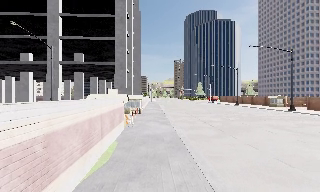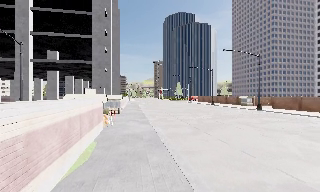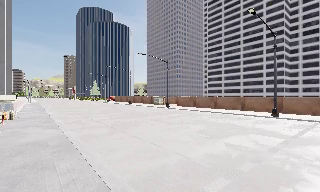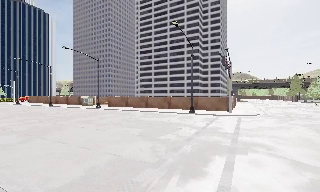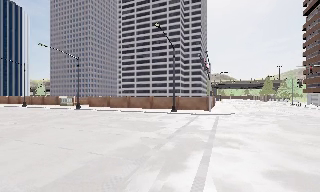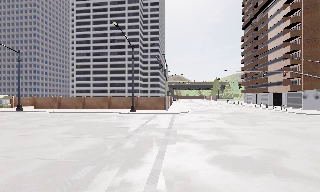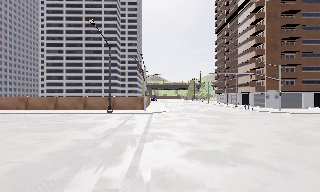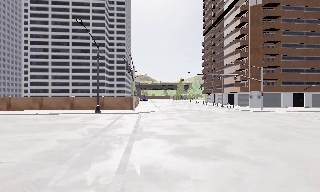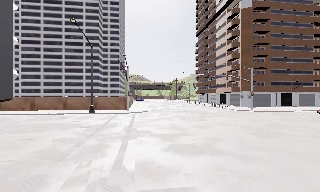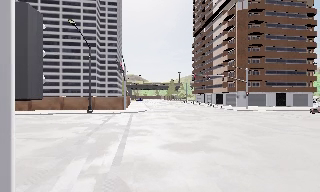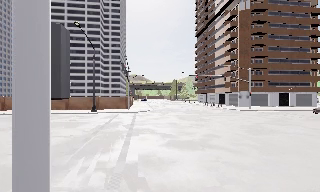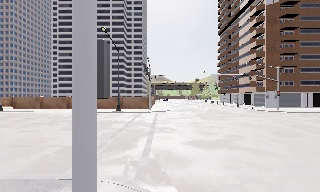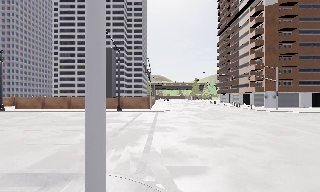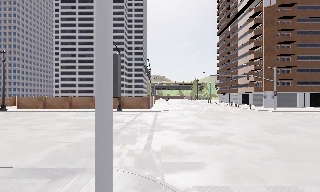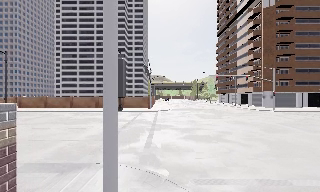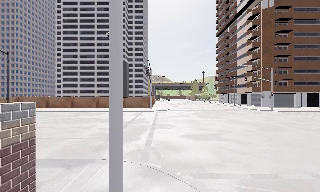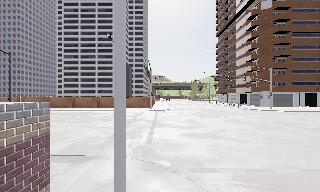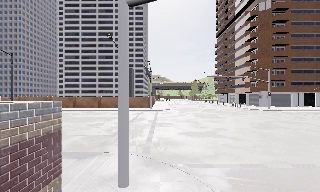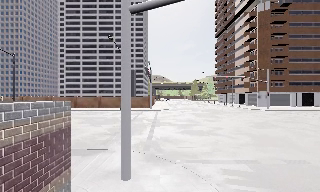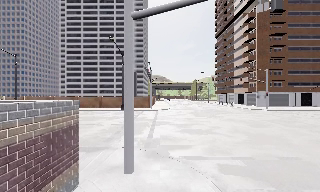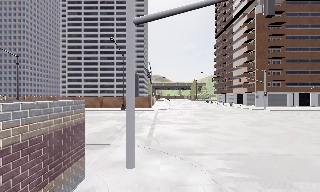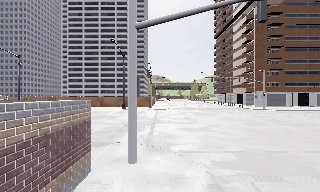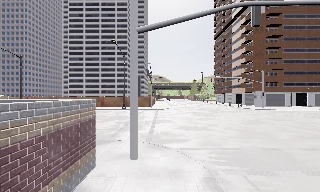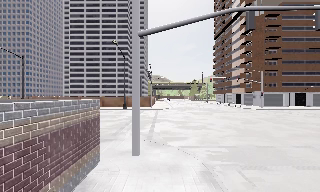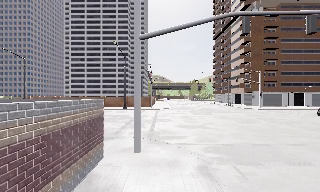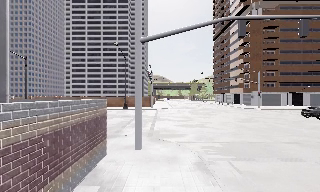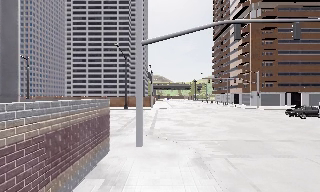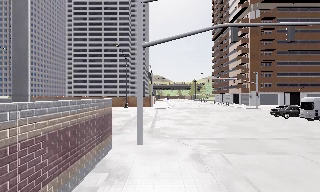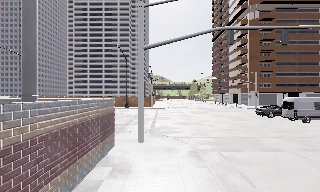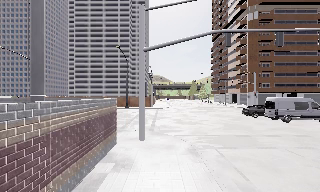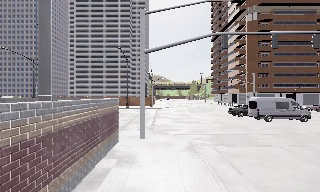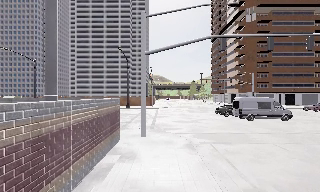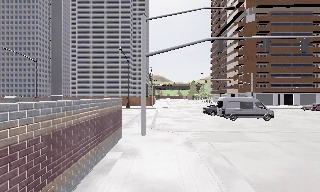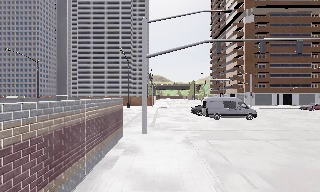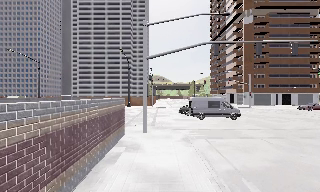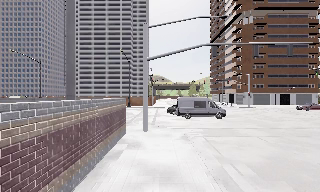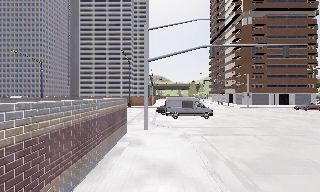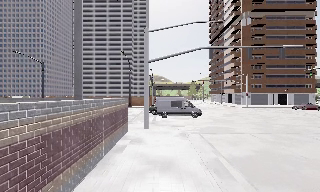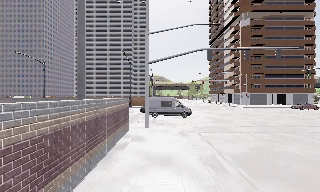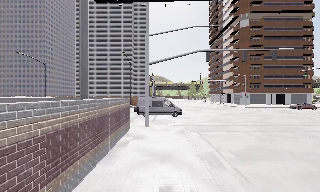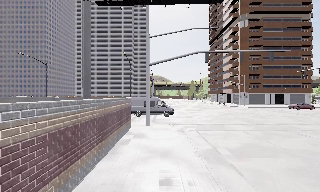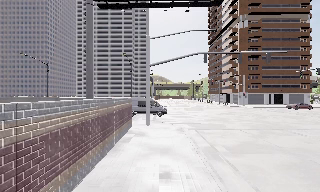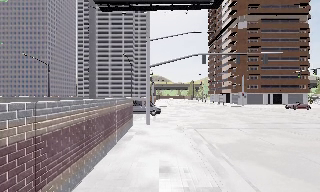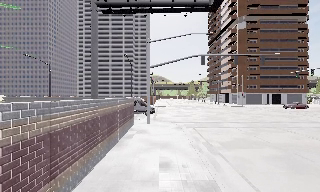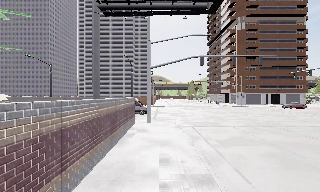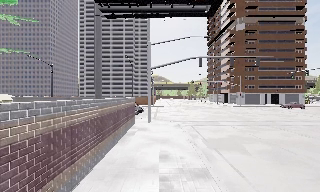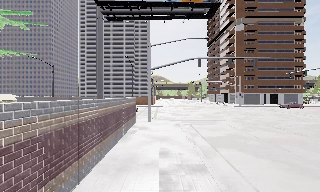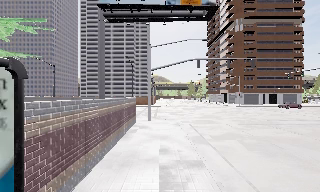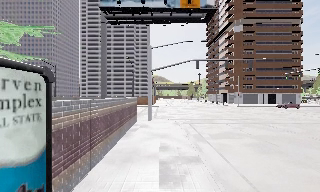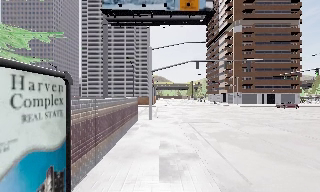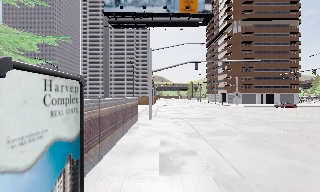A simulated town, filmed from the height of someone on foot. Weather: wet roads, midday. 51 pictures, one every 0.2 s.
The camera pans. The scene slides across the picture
to the left.
The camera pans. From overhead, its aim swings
clockwise.
0.0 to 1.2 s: The camera pans to its right, which is clockwise from overhead, by about 90 degrees. It travels backward, about 2.5 m.
1.2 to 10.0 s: The camera travels backward, about 17 m, so what stands in front gets smaller.
The film runs backward here.
